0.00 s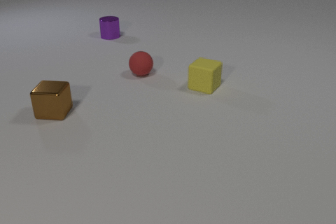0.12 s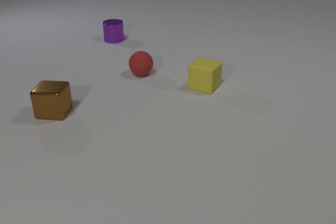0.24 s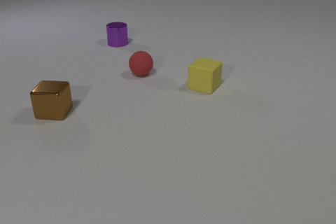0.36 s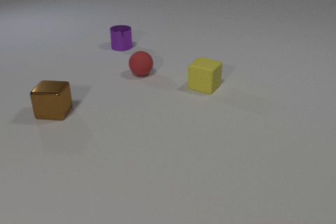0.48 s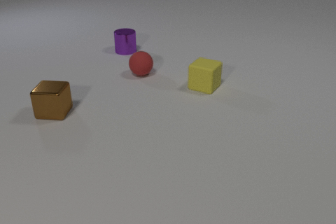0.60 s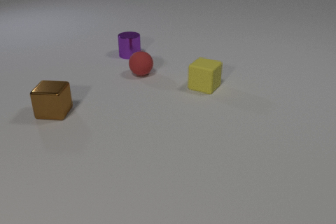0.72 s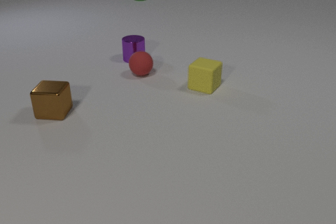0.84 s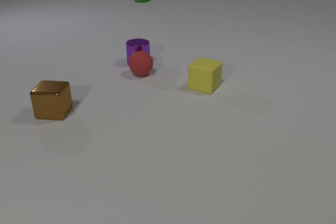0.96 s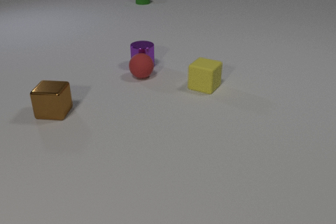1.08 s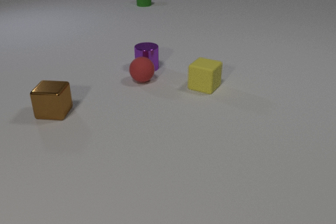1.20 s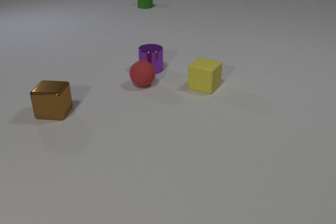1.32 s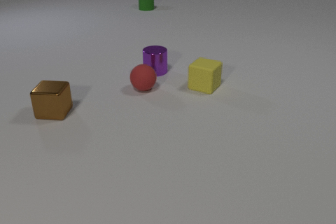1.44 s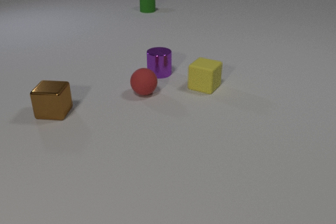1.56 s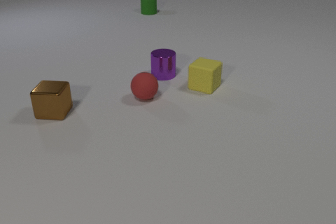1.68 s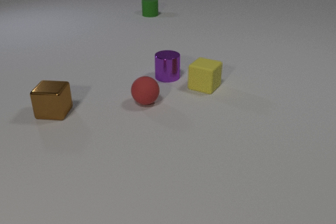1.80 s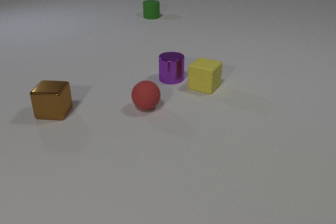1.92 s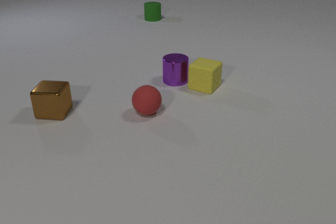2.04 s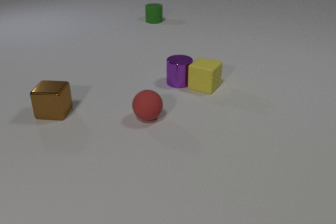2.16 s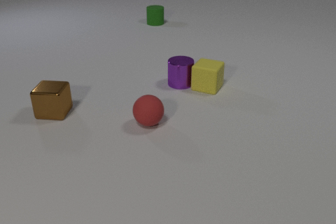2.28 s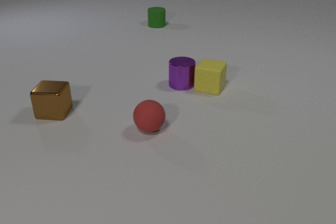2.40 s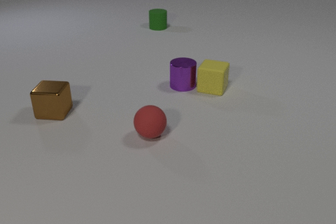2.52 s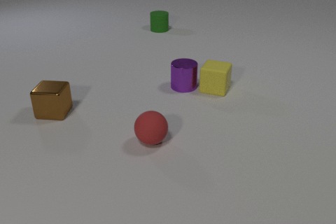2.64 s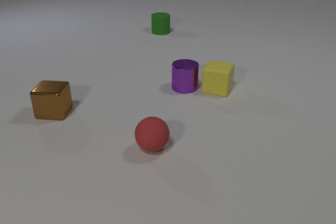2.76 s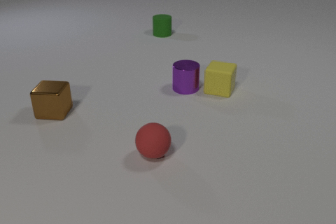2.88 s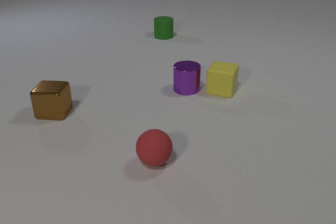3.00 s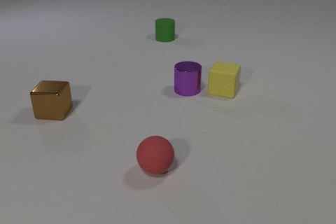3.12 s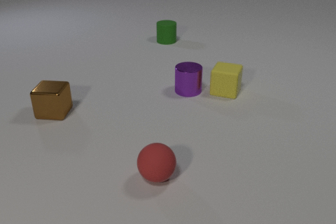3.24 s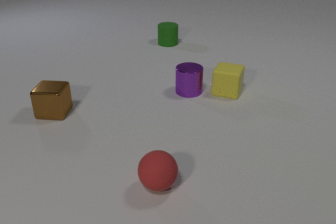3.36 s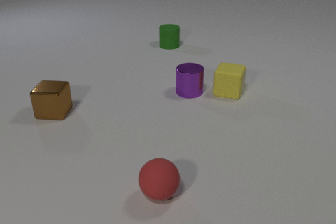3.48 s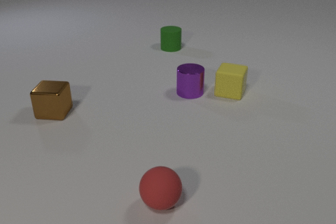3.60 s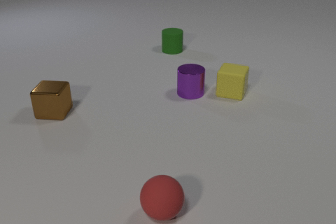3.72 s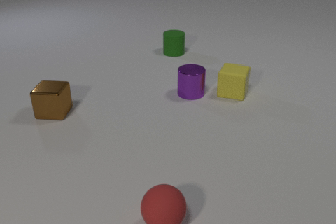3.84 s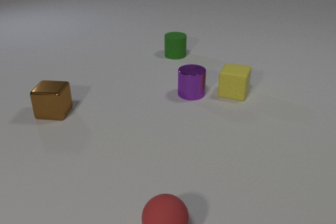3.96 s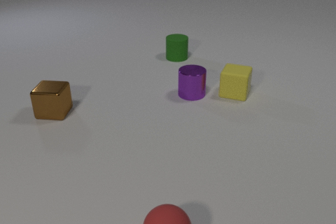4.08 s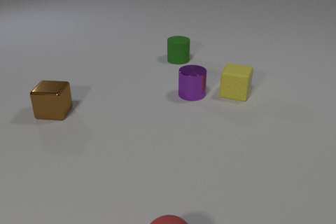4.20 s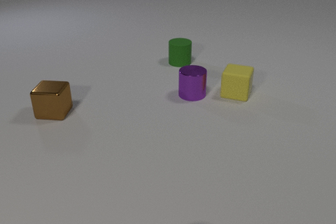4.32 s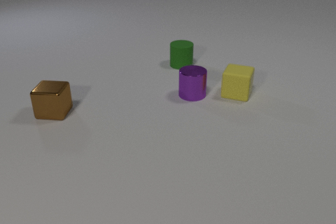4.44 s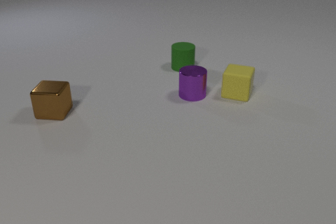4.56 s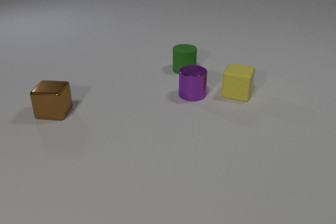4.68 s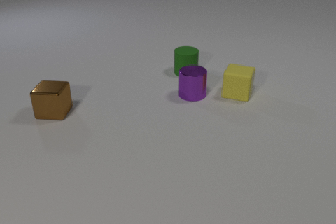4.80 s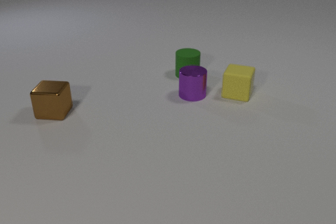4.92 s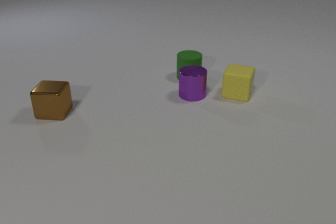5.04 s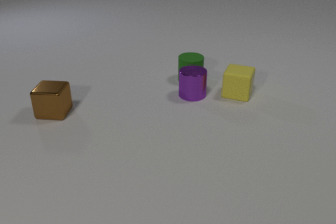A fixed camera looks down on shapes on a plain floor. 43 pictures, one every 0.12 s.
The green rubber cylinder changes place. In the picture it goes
toward the camera.
The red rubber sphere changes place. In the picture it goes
toward the camera.
0.00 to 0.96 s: The purple metal cylinder slides toward the camera. The red rubber sphere rolls toward the camera. The green rubber cylinder comes in at the top edge, slides toward the camera. The purple metal cylinder and the red rubber sphere collide.
0.96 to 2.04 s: The purple metal cylinder slides toward the camera and to the right. The red rubber sphere rolls toward the camera. The green rubber cylinder slides toward the camera. The purple metal cylinder and the yellow rubber cube collide.
2.04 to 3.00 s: The purple metal cylinder slides toward the camera and to the right. The red rubber sphere rolls toward the camera. The yellow rubber cube slides to the right. The green rubber cylinder slides toward the camera.
3.00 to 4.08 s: The purple metal cylinder slides toward the camera. The red rubber sphere rolls toward the camera. The yellow rubber cube slides to the right. The green rubber cylinder slides toward the camera.
4.08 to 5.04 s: The red rubber sphere leaves at the bottom edge. The green rubber cylinder slides toward the camera.
How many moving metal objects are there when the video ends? 0.
How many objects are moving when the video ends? 1.
Are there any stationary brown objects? yes.
